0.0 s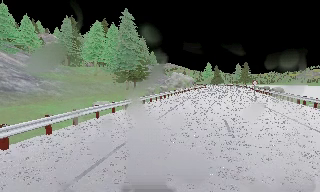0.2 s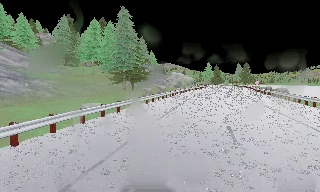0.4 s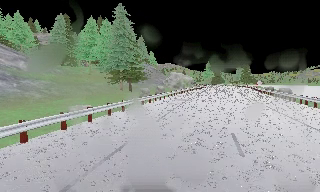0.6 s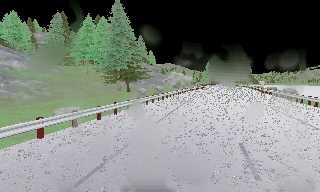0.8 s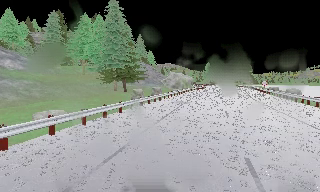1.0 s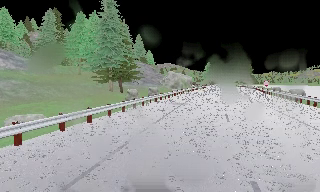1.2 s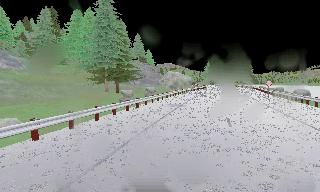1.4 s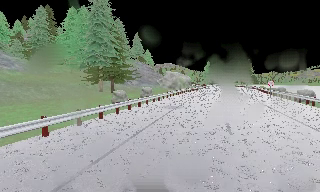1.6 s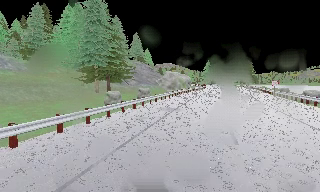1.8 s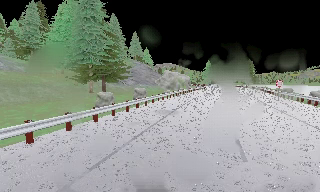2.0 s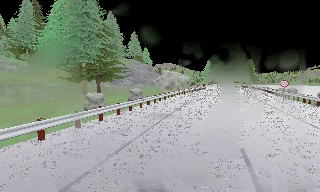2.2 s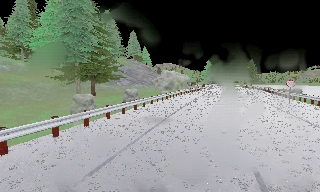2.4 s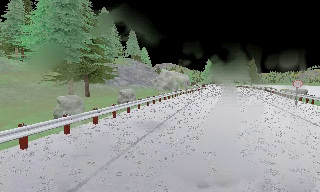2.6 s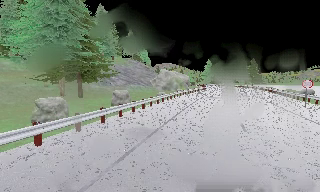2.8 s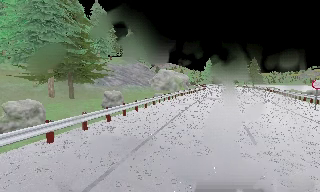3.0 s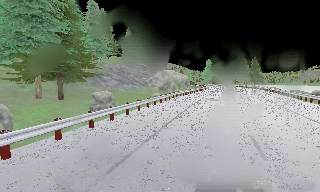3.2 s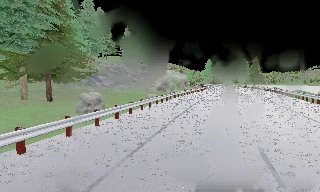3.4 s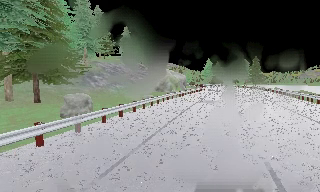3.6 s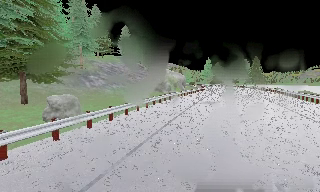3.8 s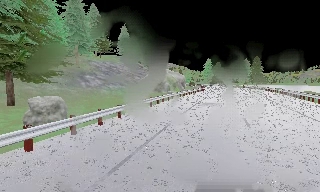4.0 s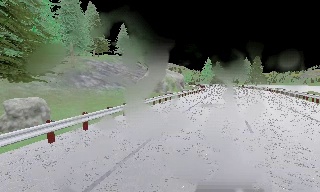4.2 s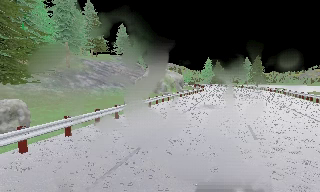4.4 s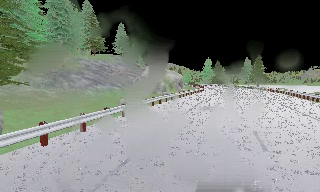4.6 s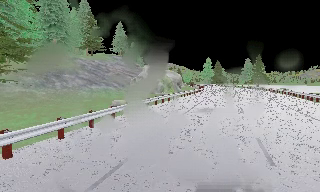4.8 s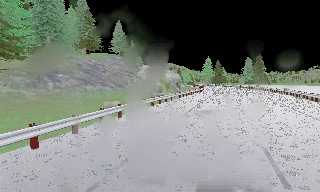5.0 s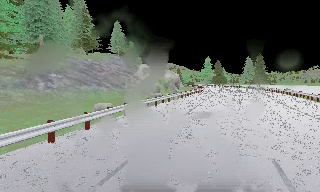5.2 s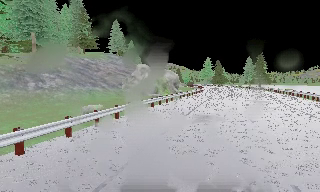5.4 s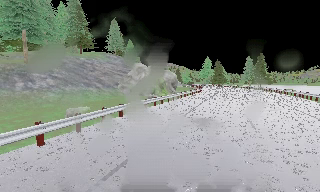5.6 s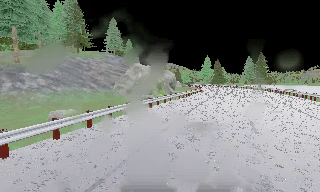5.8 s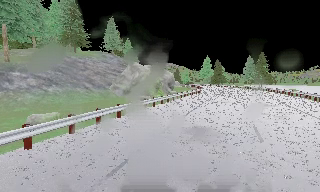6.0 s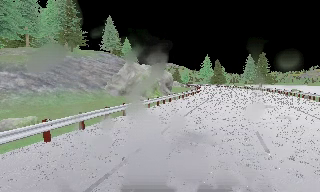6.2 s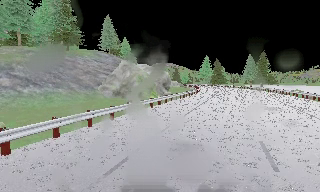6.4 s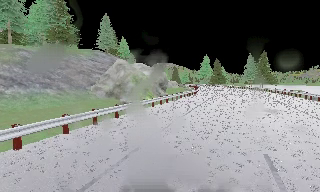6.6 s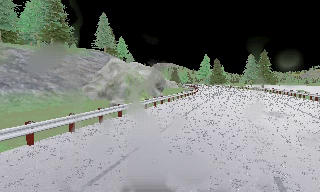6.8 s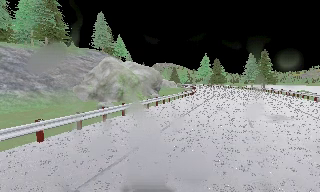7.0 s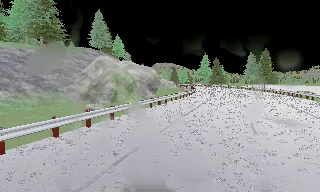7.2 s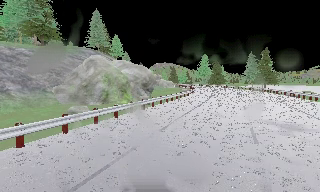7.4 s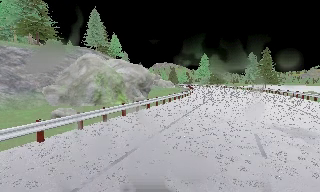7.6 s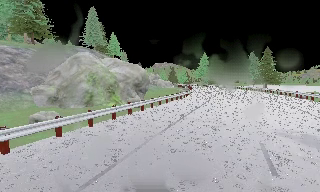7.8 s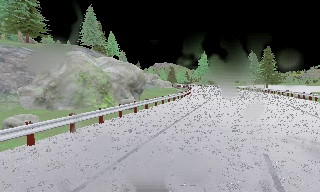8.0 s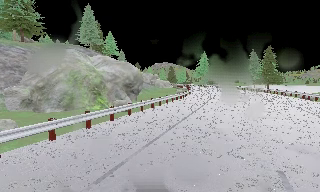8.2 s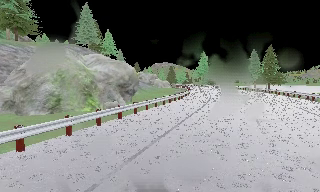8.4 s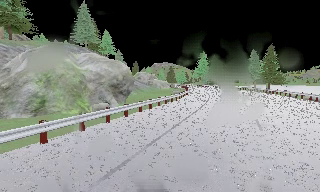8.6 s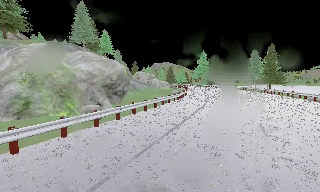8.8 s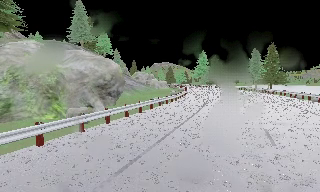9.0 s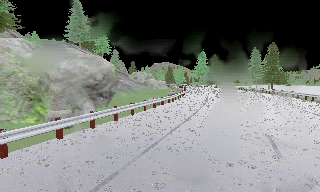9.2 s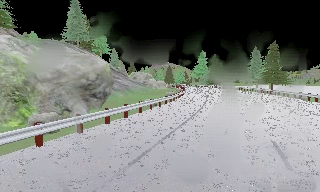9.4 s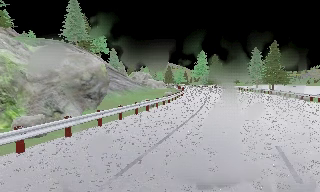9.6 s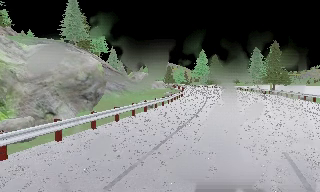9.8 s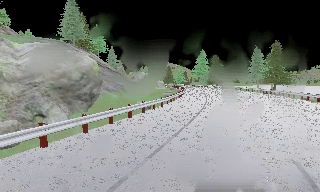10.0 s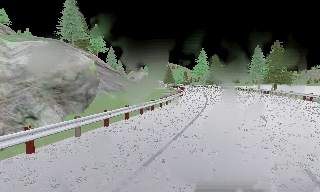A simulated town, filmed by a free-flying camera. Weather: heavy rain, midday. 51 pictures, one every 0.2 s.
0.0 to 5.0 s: The camera travels forward, about 25 m, so what stands in front looms larger.
5.0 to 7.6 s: The camera travels forward and to its right, about 13 m, so what stands in front looms larger.
7.6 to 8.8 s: The camera travels forward, about 5 m, so what stands in front looms larger.
8.8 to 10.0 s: The camera travels forward, about 3.5 m, so what stands in front looms larger. It loses speed.
The film runs forward here.
